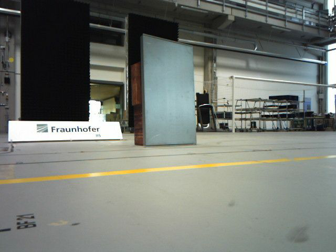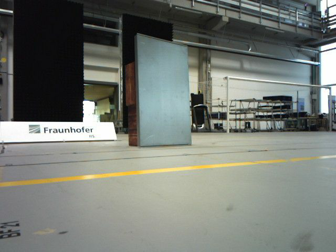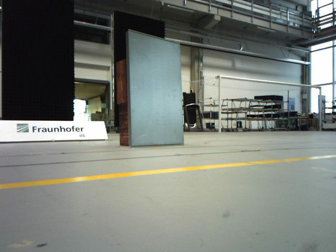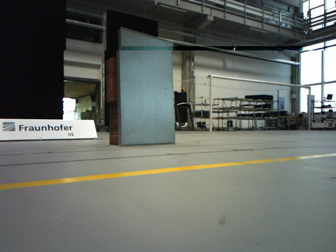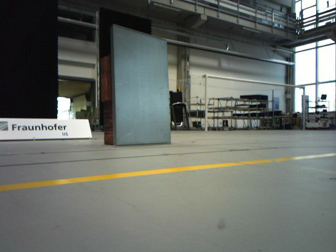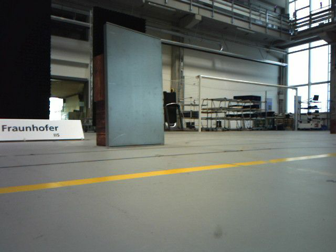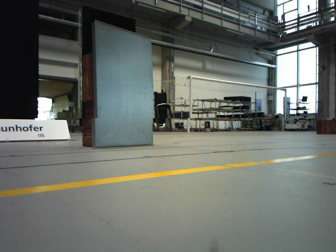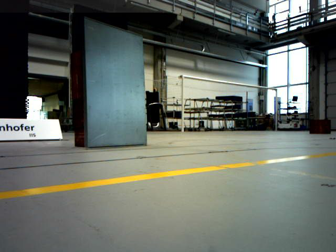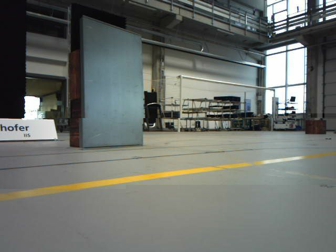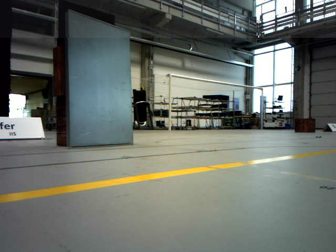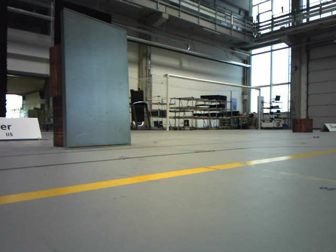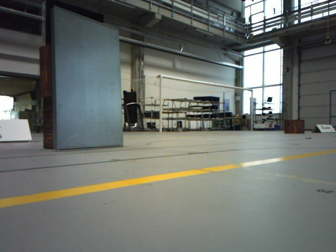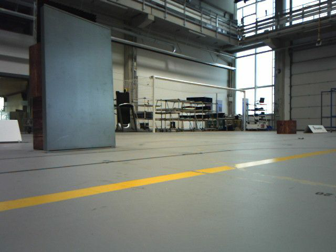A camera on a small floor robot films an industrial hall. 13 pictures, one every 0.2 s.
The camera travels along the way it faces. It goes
forward.
0.0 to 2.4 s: The scene slides to the left, as the camera pans about 20 degrees to its right. It travels forward, about 0.5 m, so what stands in front looms larger.
The film runs forward here.
